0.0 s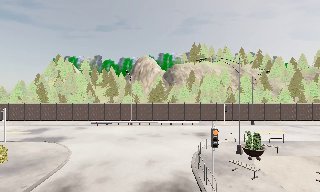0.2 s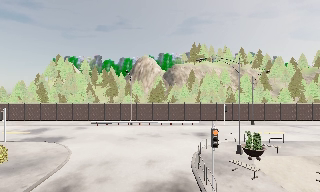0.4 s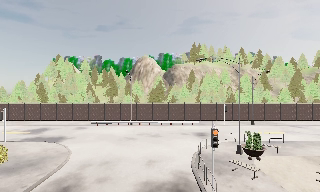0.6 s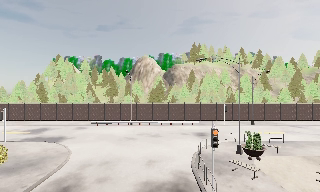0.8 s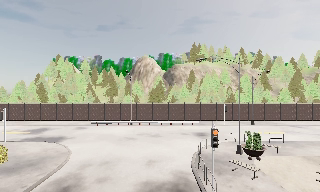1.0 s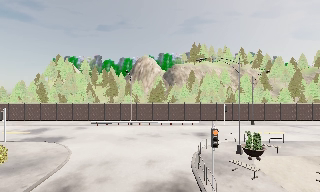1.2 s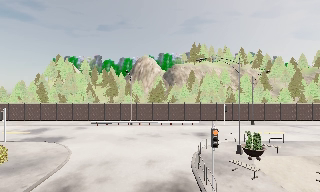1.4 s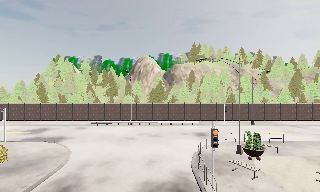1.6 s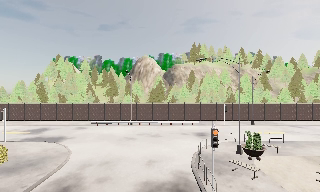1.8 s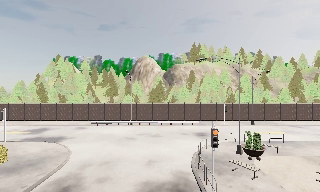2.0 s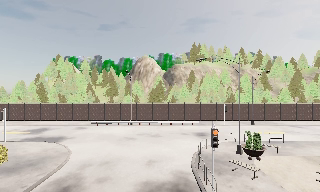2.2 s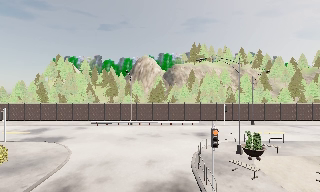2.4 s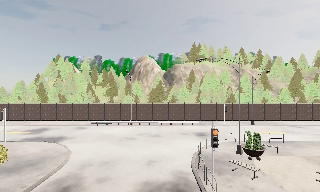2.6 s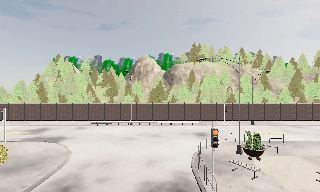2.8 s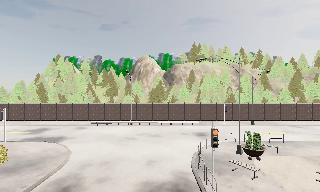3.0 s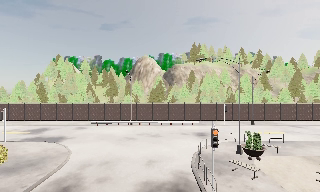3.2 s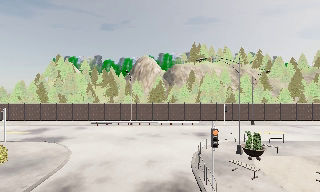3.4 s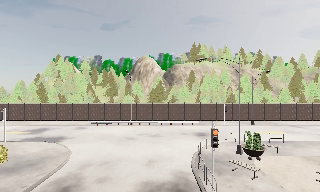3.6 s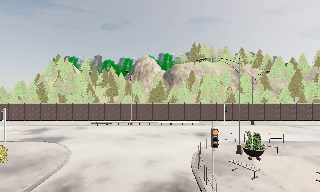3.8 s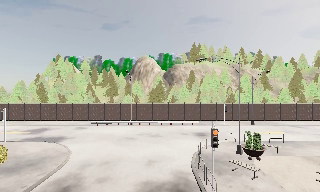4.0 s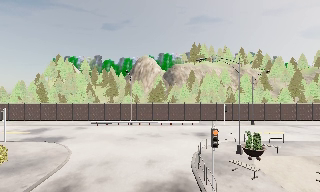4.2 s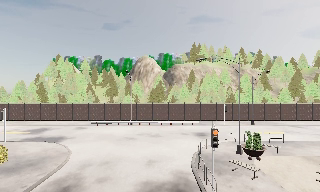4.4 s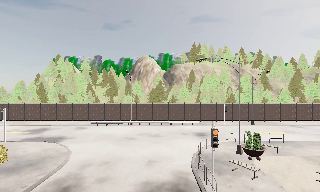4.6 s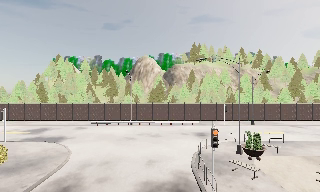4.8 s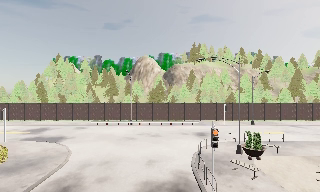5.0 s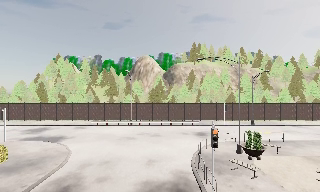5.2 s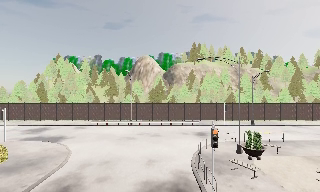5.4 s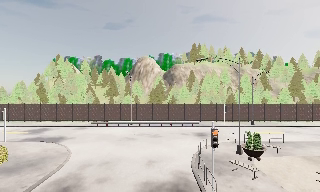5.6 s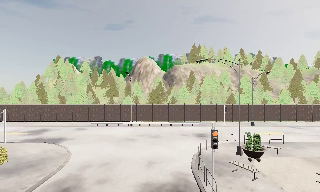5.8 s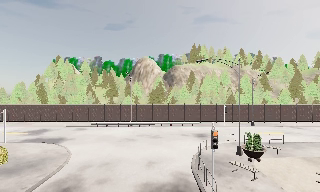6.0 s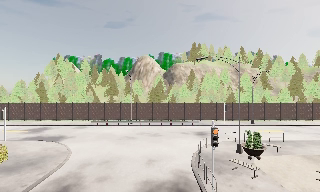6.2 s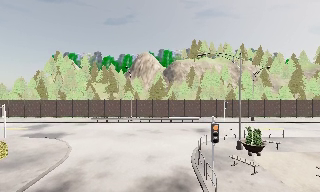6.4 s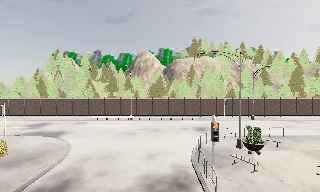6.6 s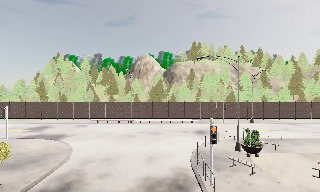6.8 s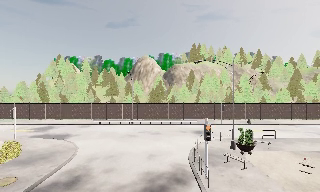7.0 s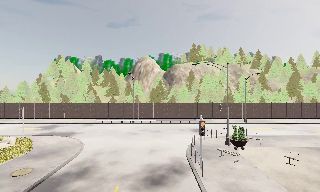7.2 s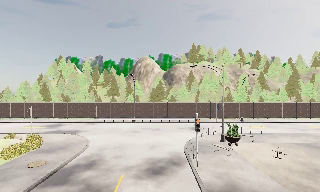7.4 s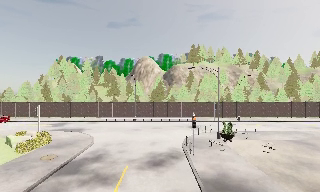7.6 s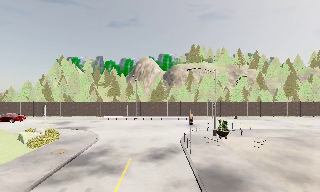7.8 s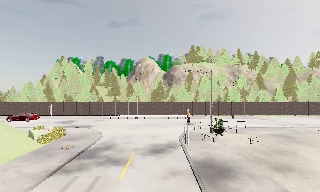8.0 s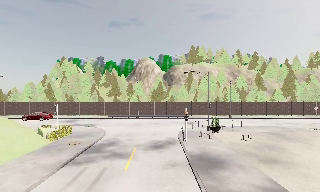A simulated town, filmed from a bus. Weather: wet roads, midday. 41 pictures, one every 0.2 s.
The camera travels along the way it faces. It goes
backward.
0.0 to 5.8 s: The camera keeps its place and its aim.
5.8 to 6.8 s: The camera travels backward, about 1 m, so what stands in front gets smaller. It gains speed.
6.8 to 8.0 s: The camera travels backward, about 7 m, so what stands in front gets smaller.
The film runs backward here.
